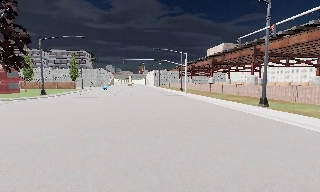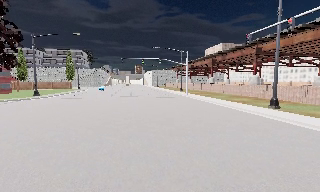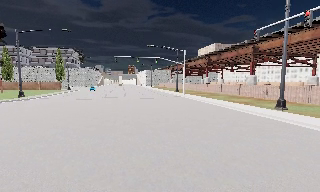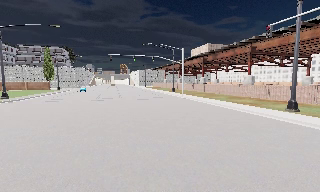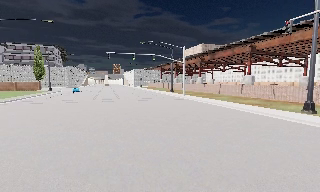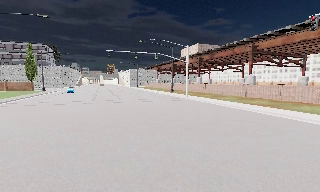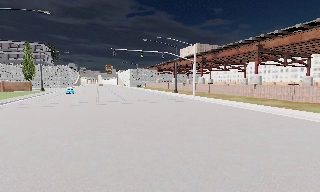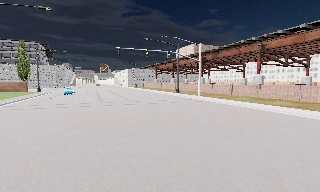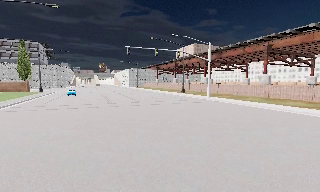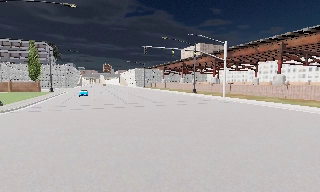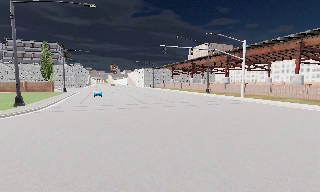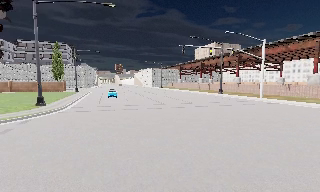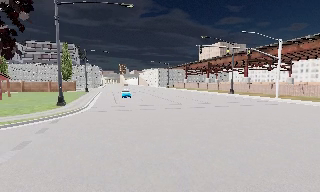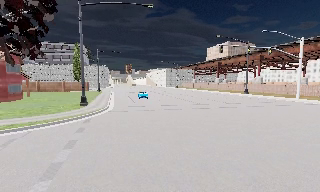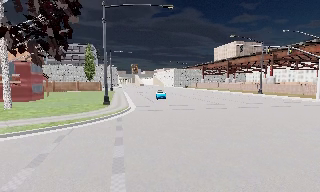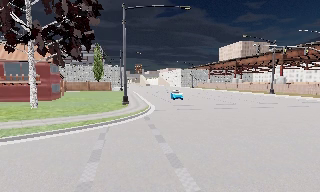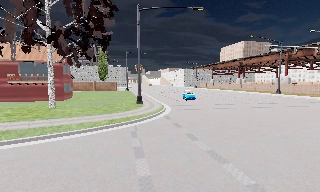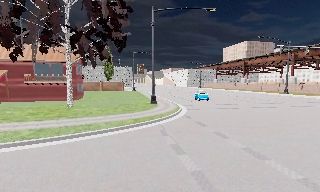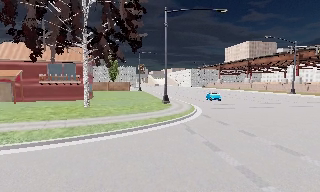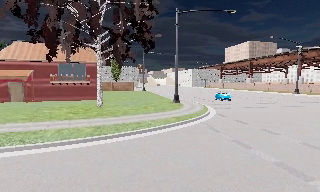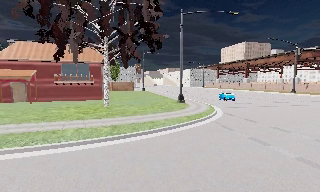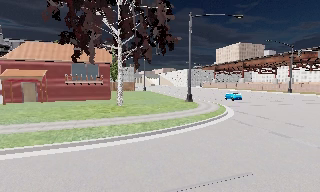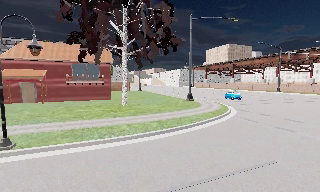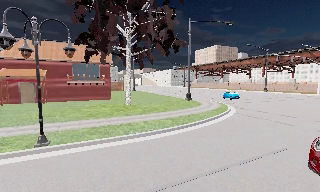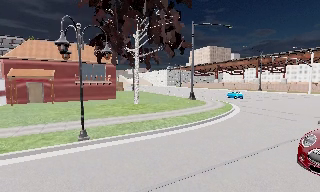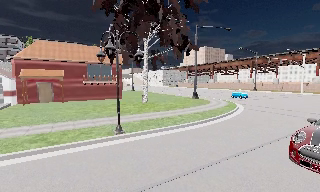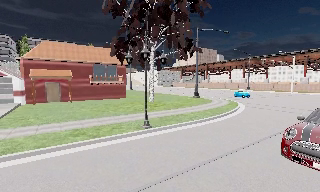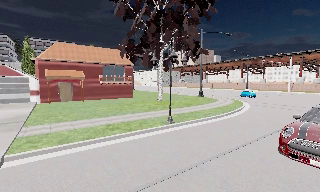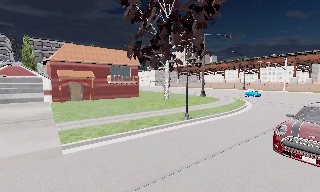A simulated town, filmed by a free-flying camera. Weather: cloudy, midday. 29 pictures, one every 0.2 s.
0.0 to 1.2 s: The camera pans to its right, which is clockwise from overhead, by about 10 degrees. It travels forward and to its left, about 9 m, so what stands in front looms larger.
1.2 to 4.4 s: The camera travels to its left, about 25 m, so close, fixed things drift to the right.
4.4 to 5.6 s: The camera pans to its right, which is clockwise from overhead, by about 15 degrees. It travels to its left and backward, about 10 m, so close, fixed things drift to the right.
The film runs forward here.
